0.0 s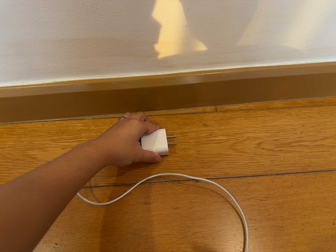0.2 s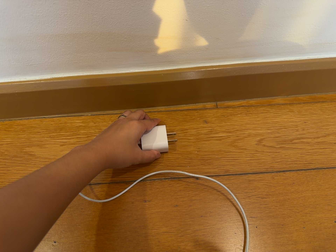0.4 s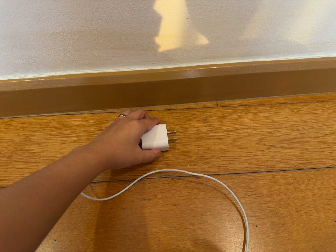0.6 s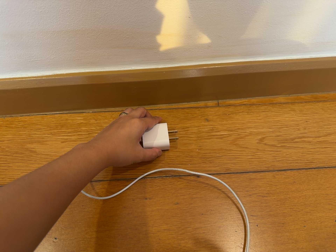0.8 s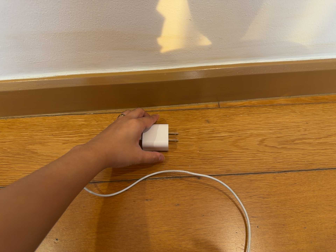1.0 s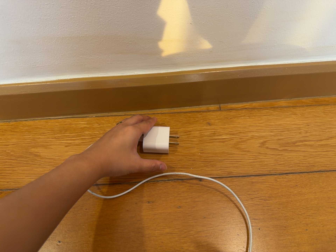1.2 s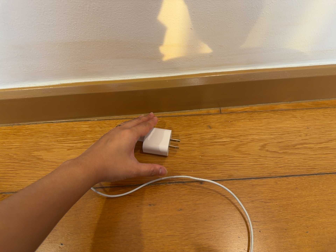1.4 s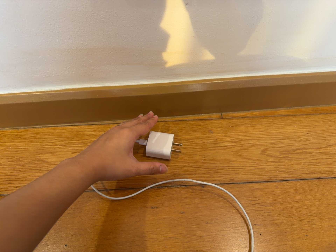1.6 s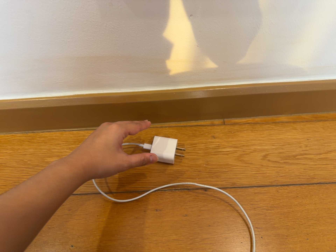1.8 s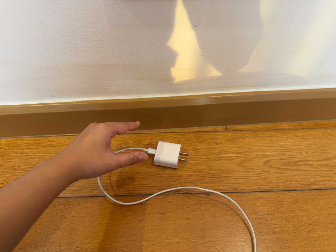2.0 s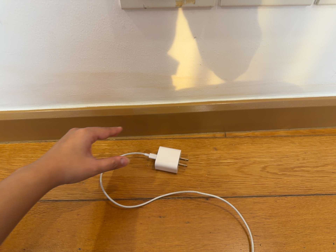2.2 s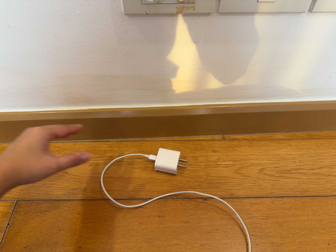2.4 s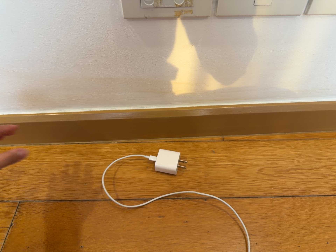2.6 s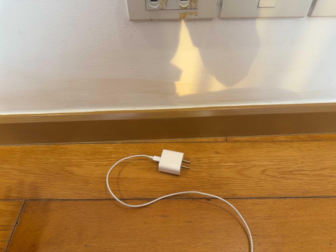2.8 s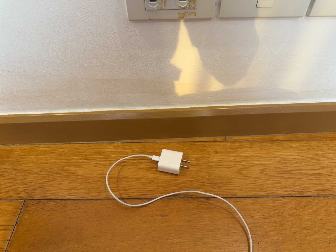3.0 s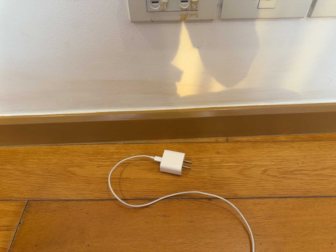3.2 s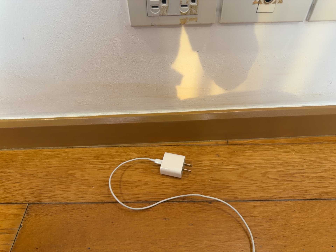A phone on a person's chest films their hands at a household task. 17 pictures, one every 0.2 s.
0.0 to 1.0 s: The camera keeps its place and its aim.
1.0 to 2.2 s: The camera travels backward, about 7 cm, so what stands in front gets smaller. Its aim tips toward the top of its view by about 10 degrees, and the scene shifts downward.
2.2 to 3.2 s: The camera shifts only a little, or ends up much as it began.
The film runs forward here.
